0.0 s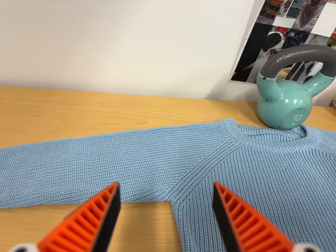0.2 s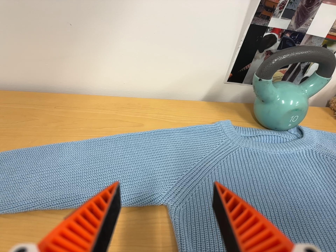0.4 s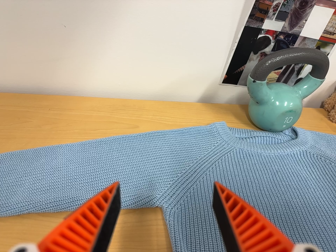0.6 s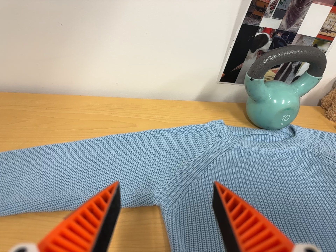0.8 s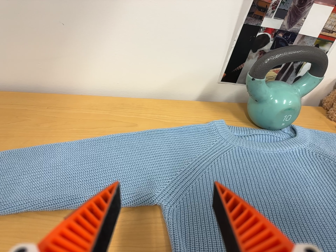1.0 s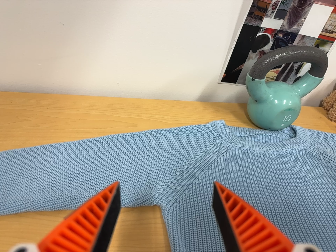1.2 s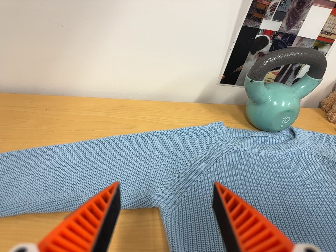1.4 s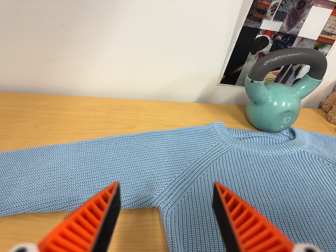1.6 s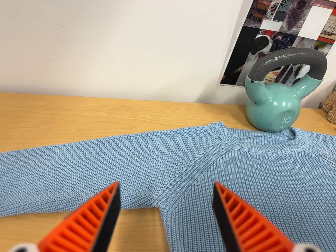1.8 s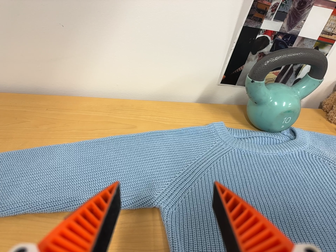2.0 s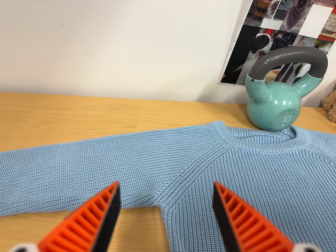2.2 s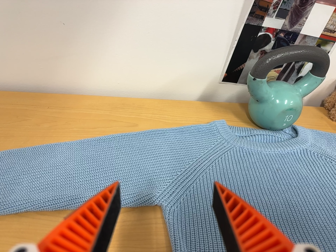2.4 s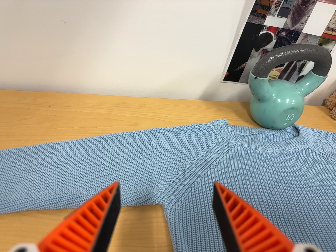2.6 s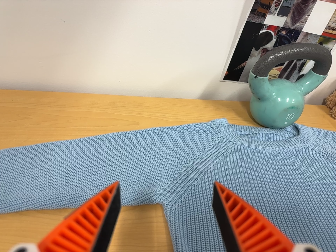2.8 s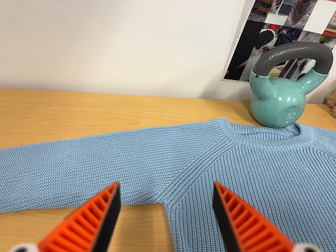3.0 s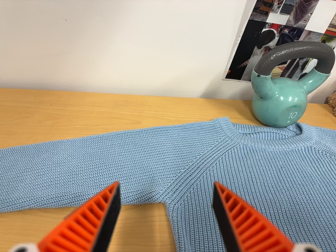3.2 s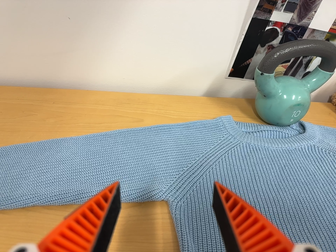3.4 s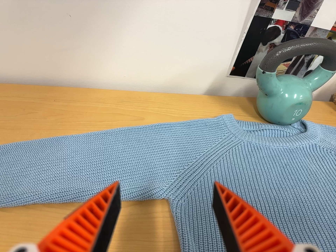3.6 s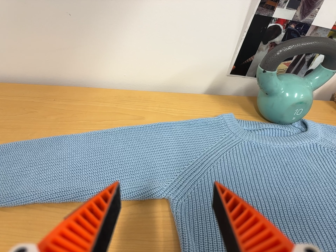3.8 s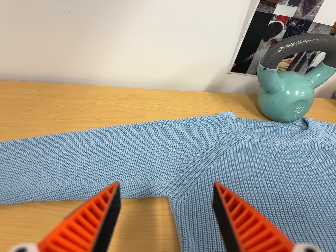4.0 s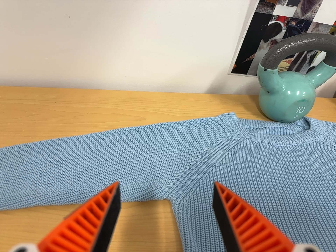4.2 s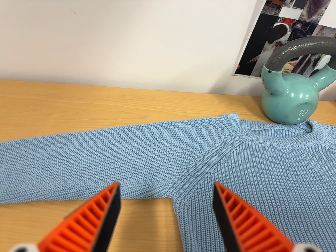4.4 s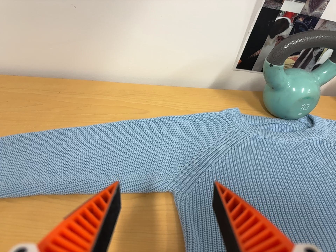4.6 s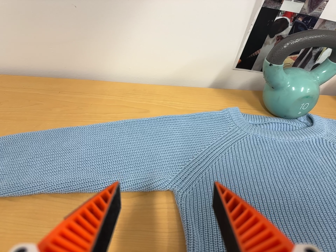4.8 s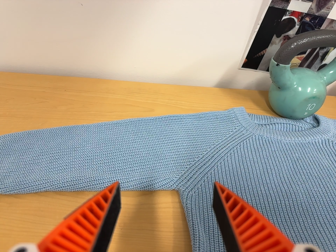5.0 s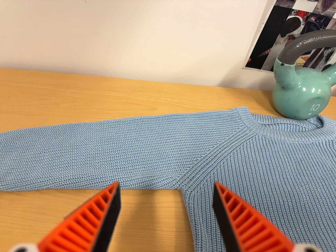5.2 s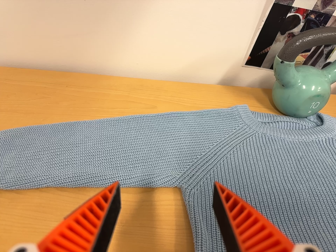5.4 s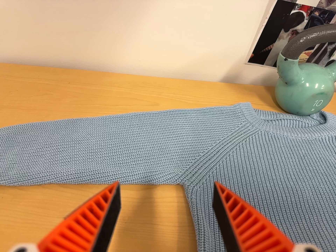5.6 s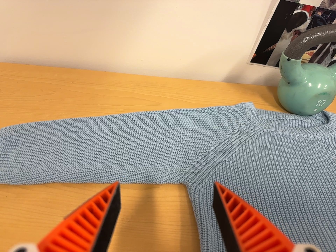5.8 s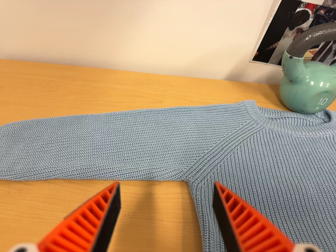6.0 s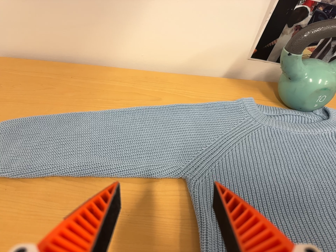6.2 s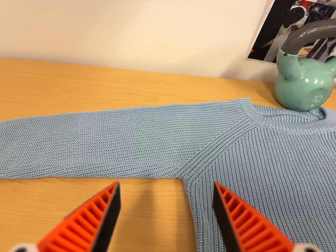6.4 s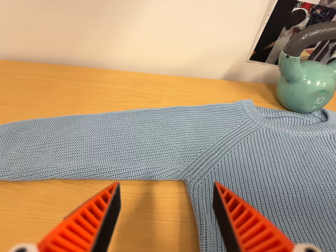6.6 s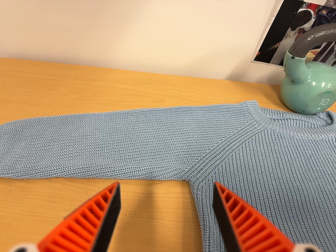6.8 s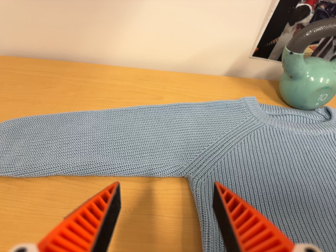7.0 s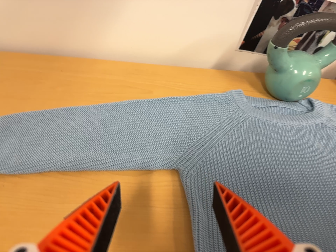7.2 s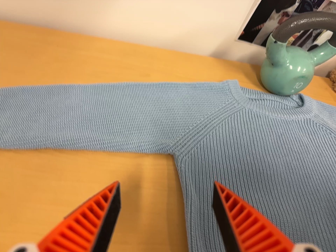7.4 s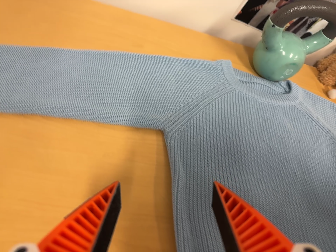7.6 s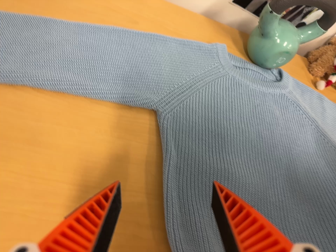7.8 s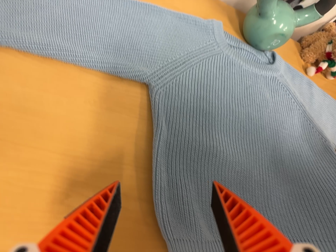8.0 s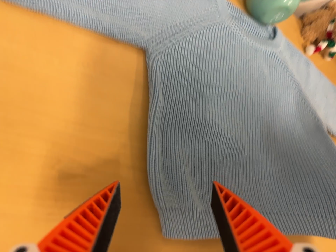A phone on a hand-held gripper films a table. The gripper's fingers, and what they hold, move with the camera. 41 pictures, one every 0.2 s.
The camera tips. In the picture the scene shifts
upward.
0.0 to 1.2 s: The camera shifts only a little, or ends up much as it began.
1.2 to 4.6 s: The camera shifts only a little, or ends up much as it began.
4.6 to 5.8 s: The camera shifts only a little, or ends up much as it began.
5.8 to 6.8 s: The camera keeps its place and its aim.
6.8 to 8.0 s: The scene slides to the left, as the camera pans about 20 degrees to its right. It travels to its left, about 7 cm. Its aim tips toward the bottom of its view by about 25 degrees, and the scene shifts upward. It rolls about its line of sight by about 15 degrees, and the scene rotates clockwise.
The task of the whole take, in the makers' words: fold up.
The film runs forward here.
